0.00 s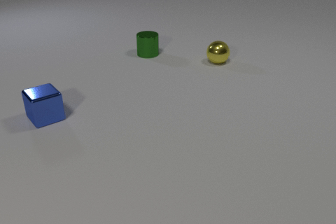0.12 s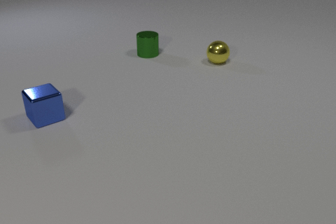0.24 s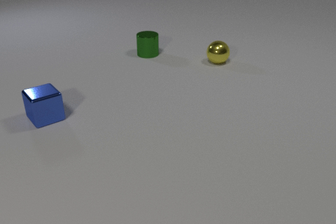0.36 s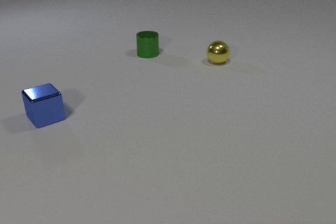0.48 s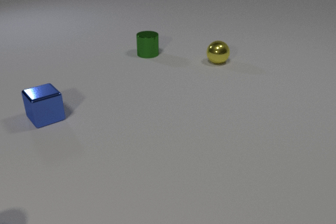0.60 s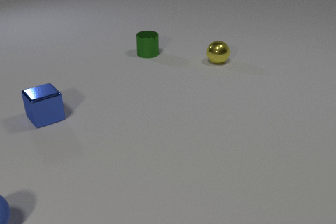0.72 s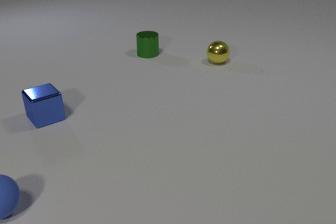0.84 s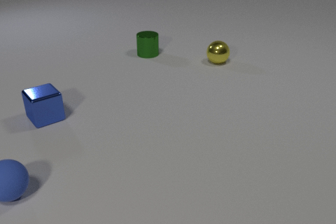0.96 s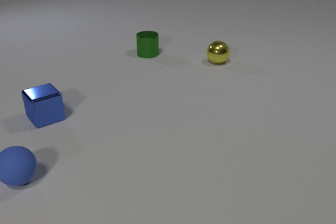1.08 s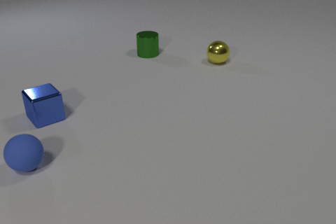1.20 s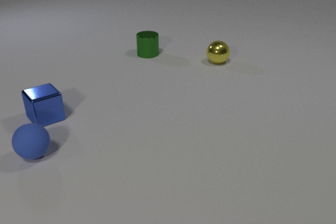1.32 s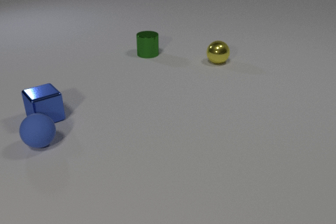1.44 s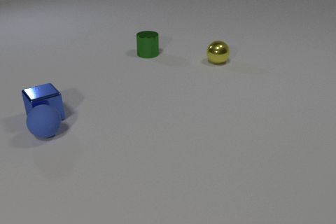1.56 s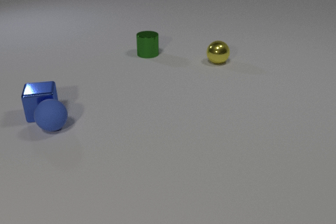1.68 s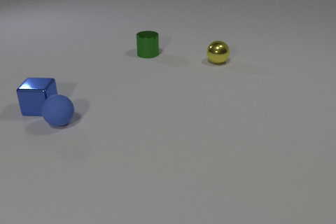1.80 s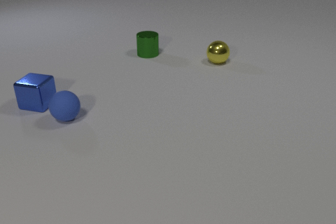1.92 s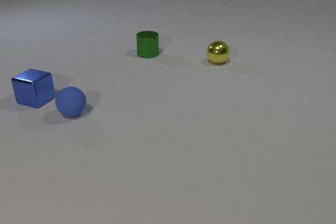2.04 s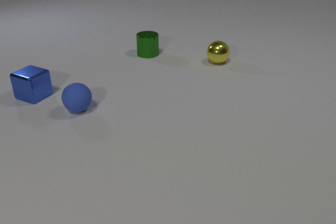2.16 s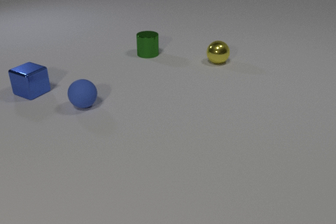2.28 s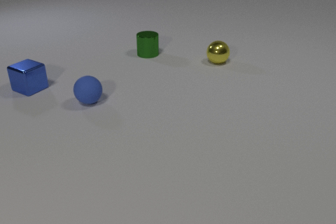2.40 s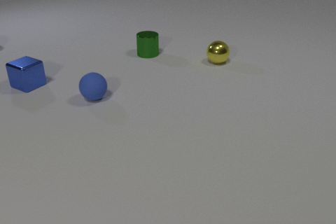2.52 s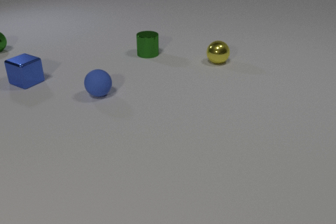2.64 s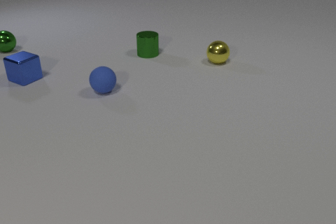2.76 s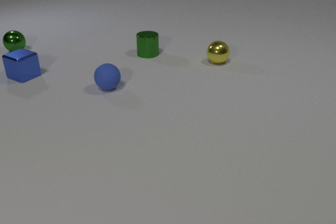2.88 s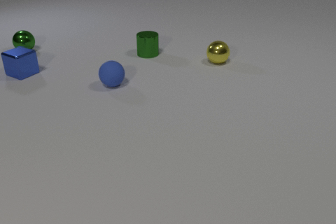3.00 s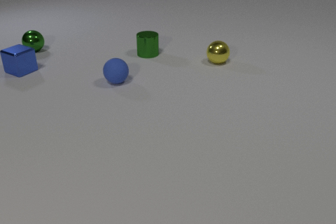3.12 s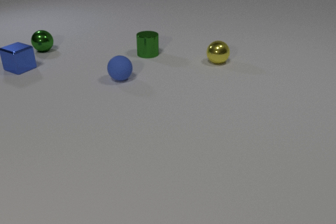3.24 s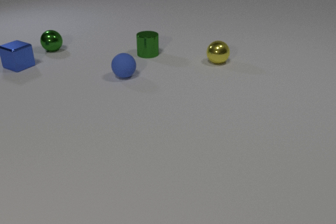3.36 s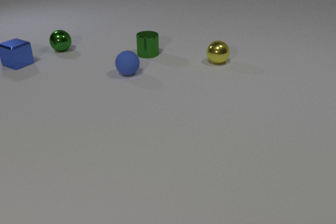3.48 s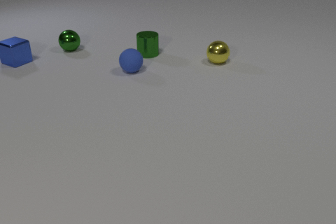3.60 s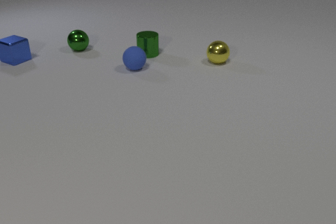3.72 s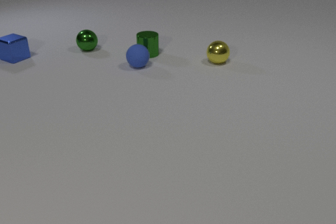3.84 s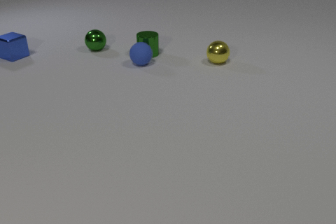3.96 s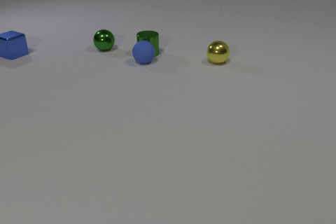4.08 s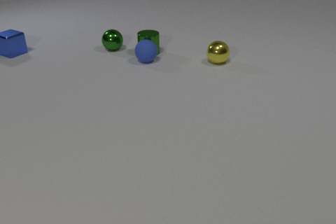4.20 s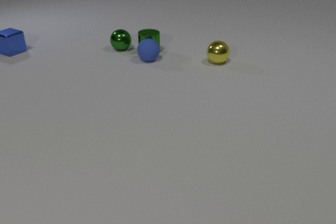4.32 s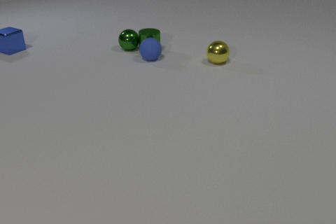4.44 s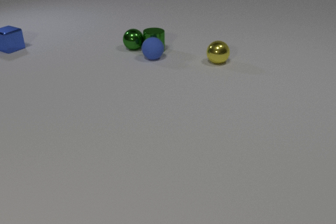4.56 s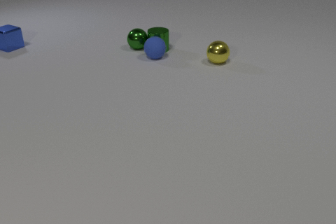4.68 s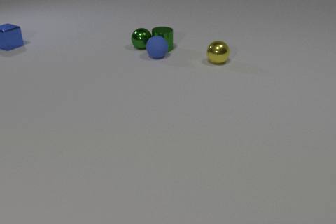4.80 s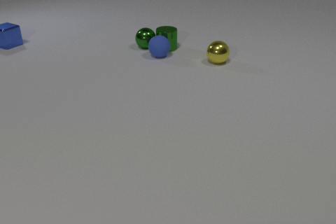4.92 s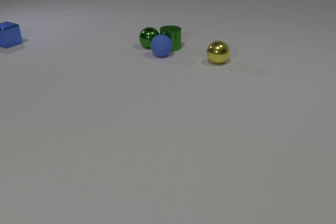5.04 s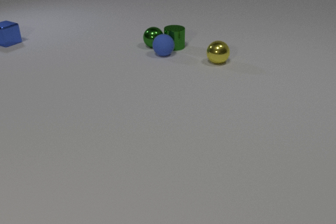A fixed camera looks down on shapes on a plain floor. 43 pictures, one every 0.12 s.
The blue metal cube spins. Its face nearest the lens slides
to the left.
The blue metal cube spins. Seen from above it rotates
clockwise.
0.00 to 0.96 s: The blue rubber sphere comes in at the left edge, rolls away from the camera and to the right.
0.96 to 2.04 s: The blue rubber sphere rolls away from the camera and to the right. The blue metal cube slides away from the camera, spins clockwise seen from above by about 60 degrees, its near face sliding to the left. The blue rubber sphere and the blue metal cube collide.
2.04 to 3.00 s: The blue rubber sphere rolls away from the camera and to the right. The blue metal cube slides away from the camera. The green metal sphere comes in at the left edge, rolls to the right.
3.00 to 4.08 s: The blue rubber sphere rolls away from the camera and to the right. The blue metal cube slides away from the camera. The green metal sphere rolls to the right. The blue rubber sphere and the green metal cylinder collide.
4.08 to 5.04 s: The blue rubber sphere rolls to the right and away from the camera. The blue metal cube slides away from the camera. The green metal cylinder slides to the right and away from the camera. The green metal sphere rolls to the right. The green metal cylinder and the green metal sphere collide.
Are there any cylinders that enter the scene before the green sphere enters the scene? no.
Are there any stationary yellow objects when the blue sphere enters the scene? yes.
How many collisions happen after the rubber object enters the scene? 3.
